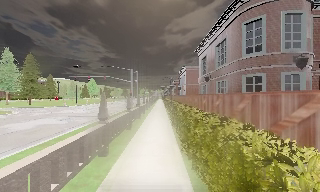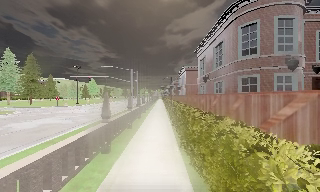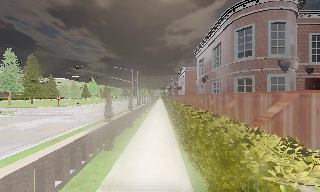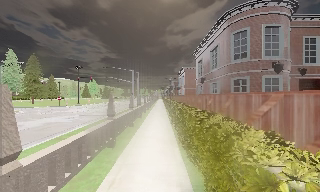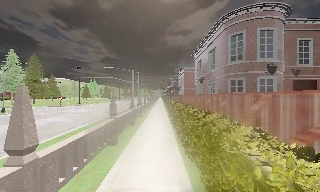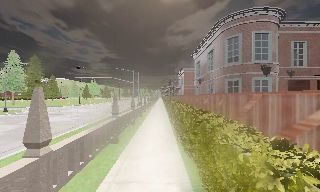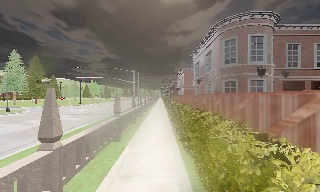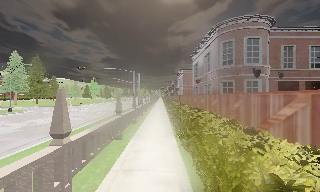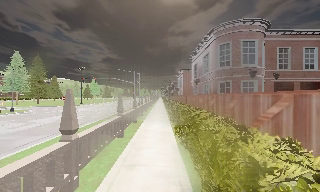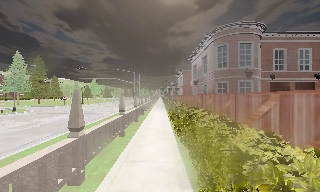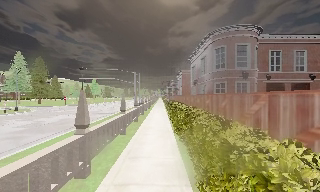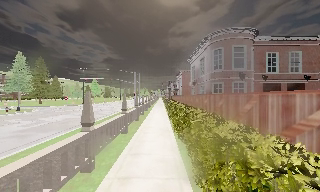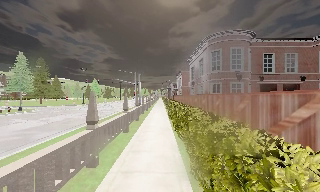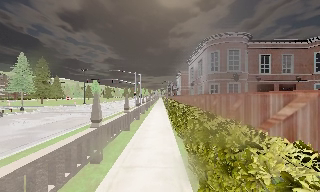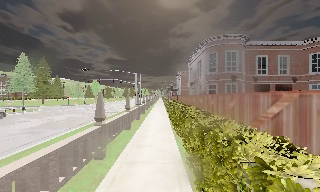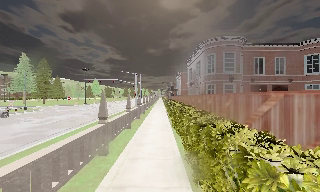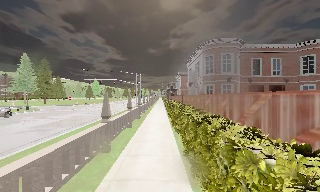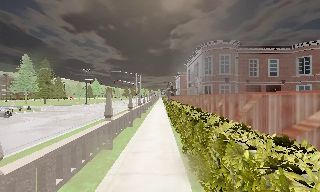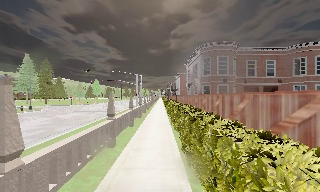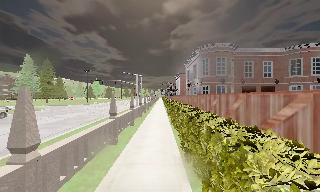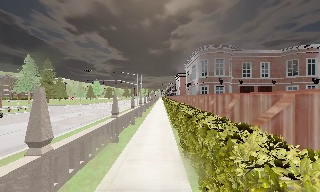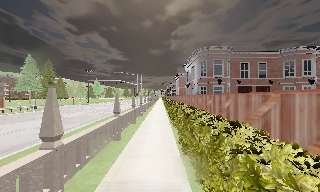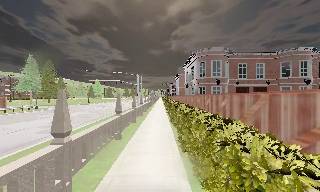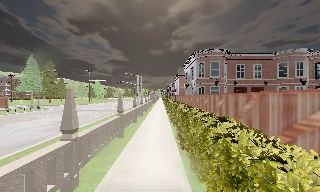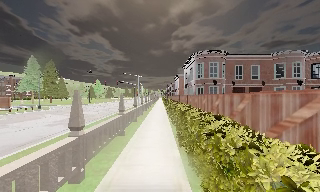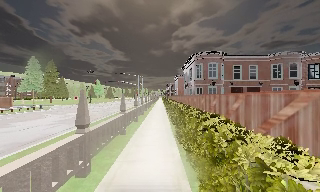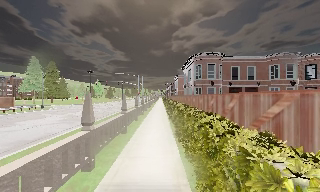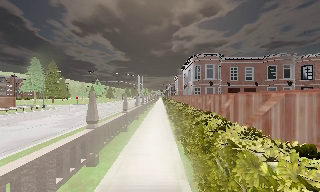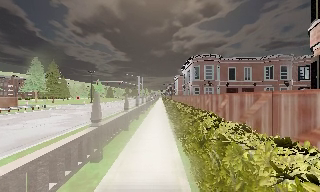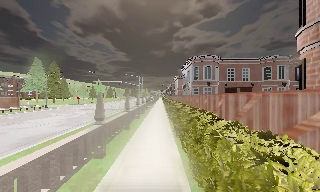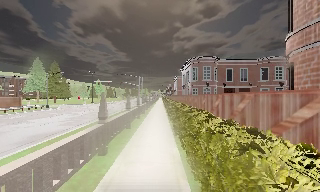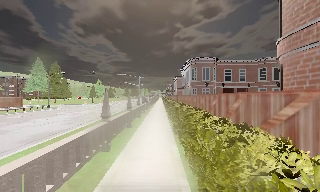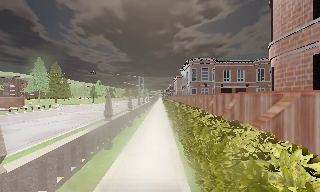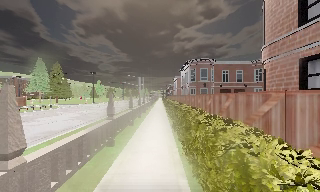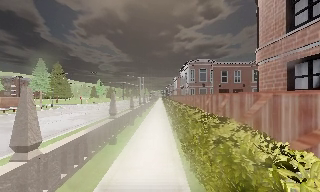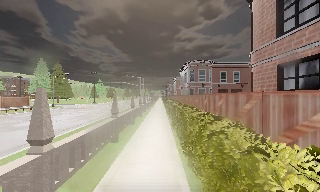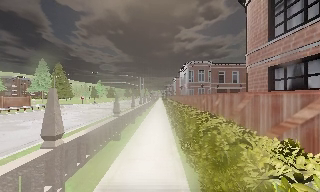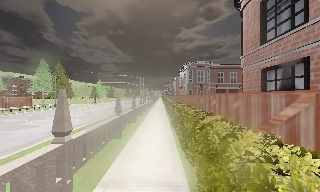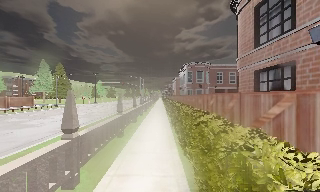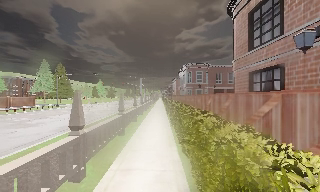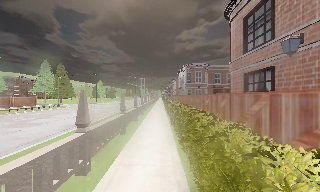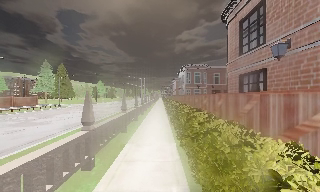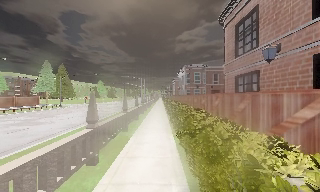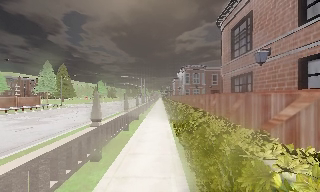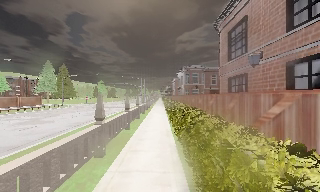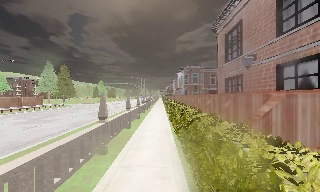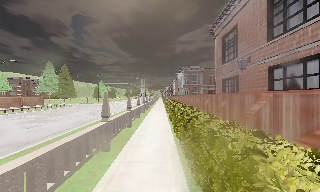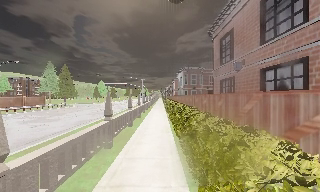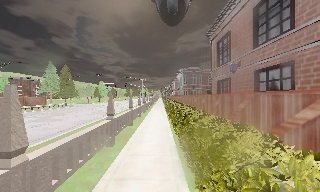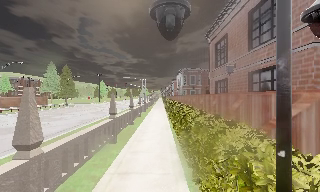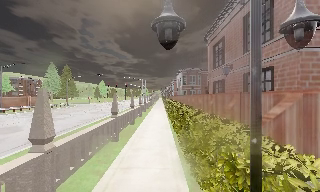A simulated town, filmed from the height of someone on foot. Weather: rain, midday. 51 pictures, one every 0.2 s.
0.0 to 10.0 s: The camera travels backward, about 19 m, so what stands in front gets smaller.
The film runs backward here.
